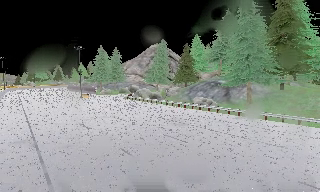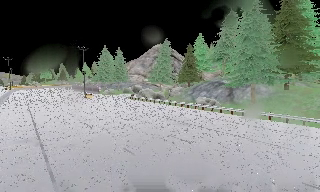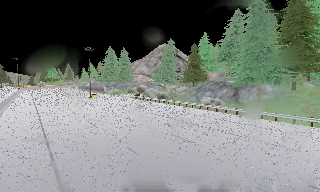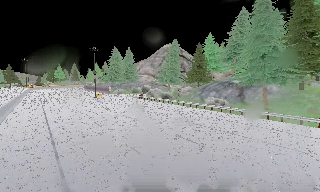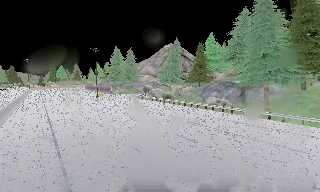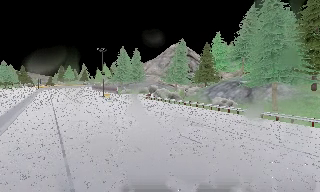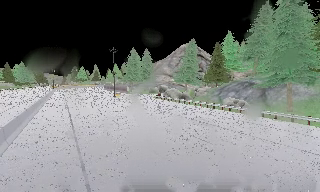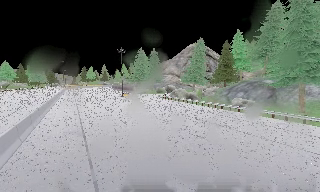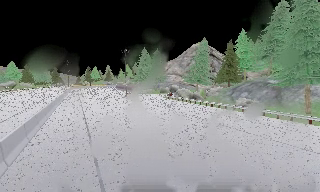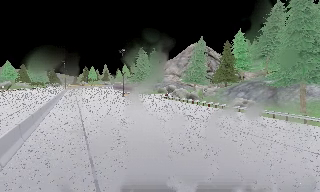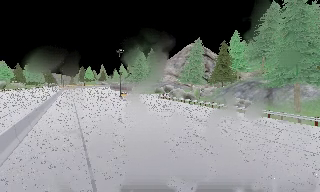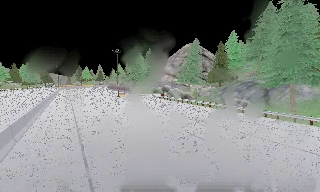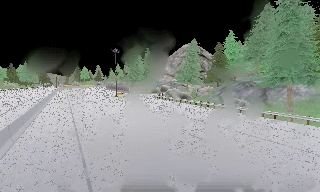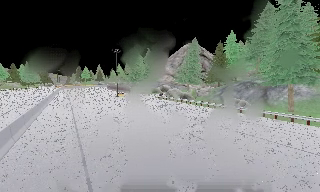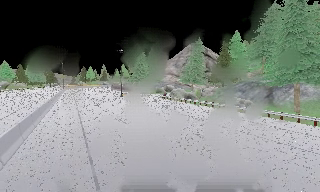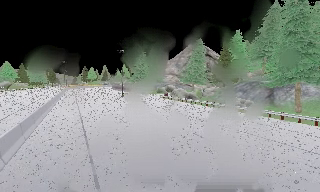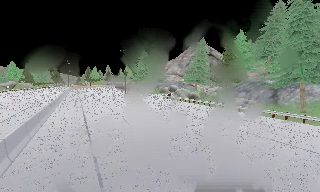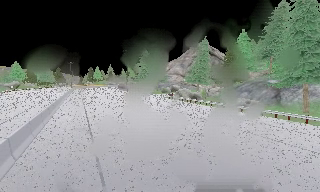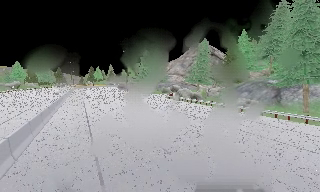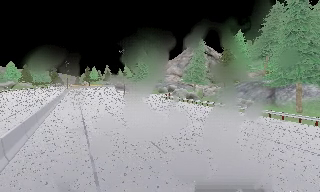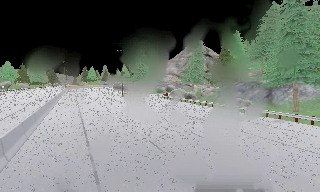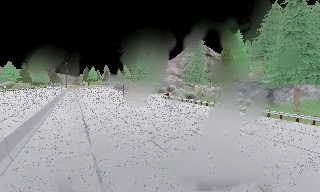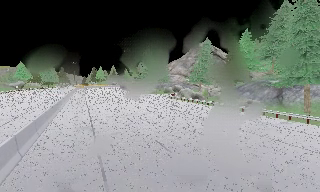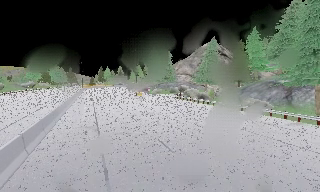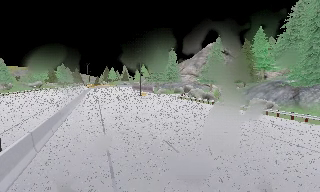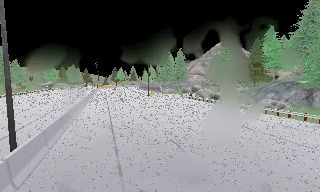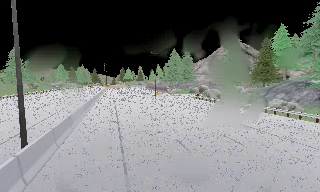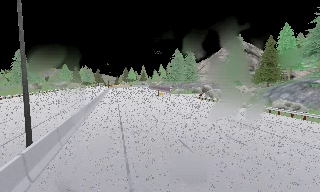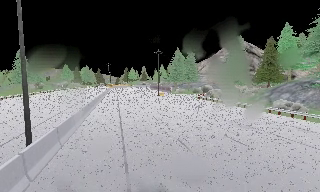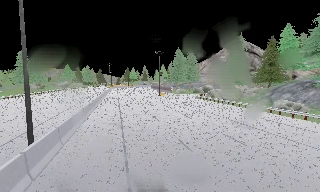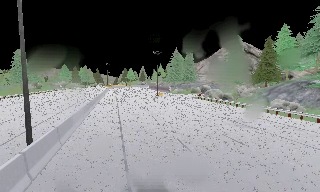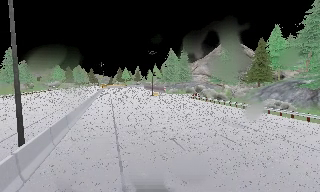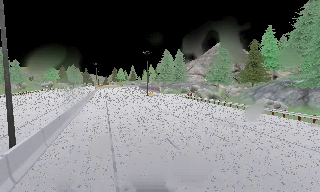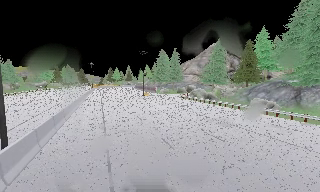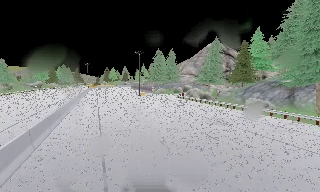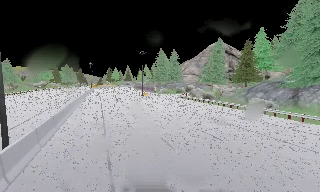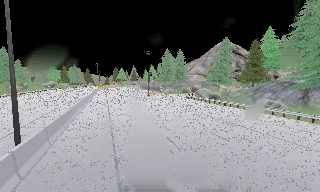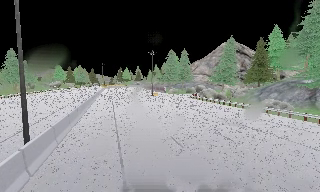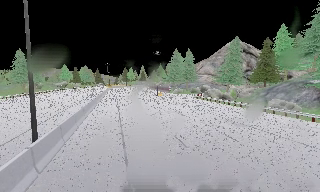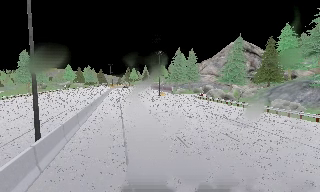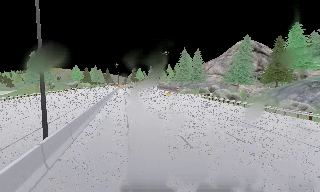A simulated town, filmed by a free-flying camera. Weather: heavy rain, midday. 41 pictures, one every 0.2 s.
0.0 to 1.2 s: The camera swings to its left by about 10 degrees, and the scene slides to the right.
1.2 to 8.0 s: The scene slides to the right, as the camera pans about 20 degrees to its left. It travels backward and to its right, about 2 m, so what stands in front gets smaller.
The film runs backward here.
